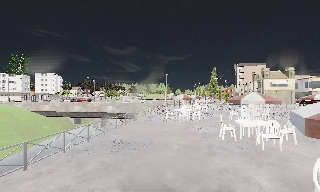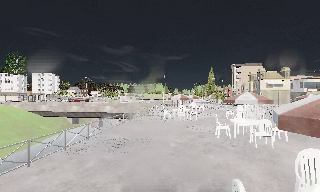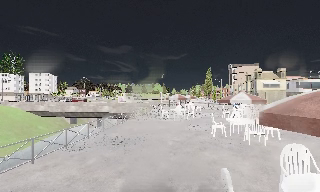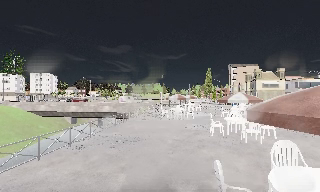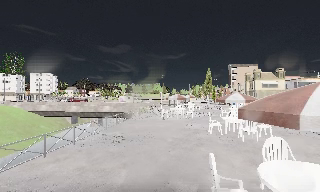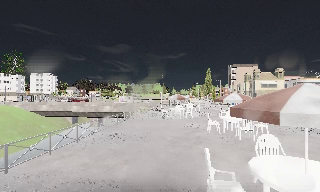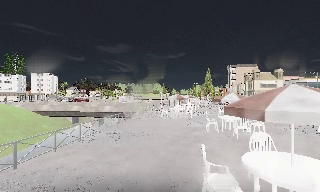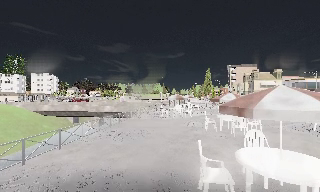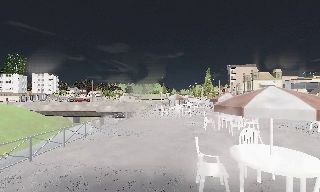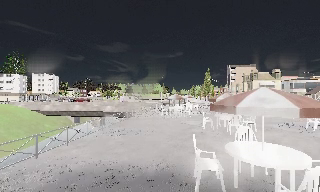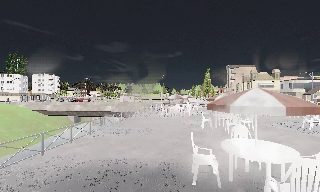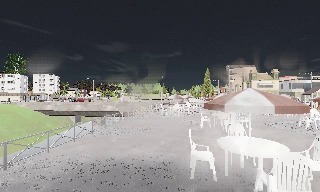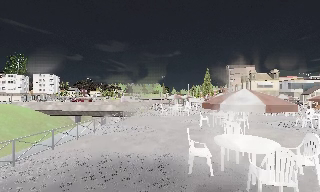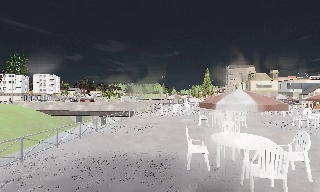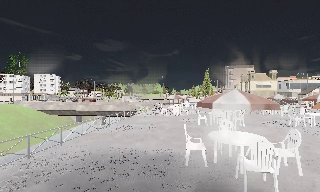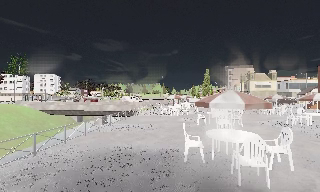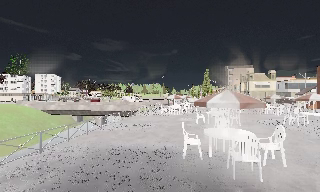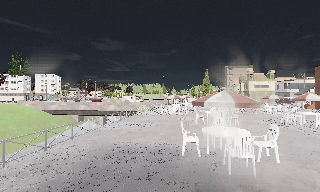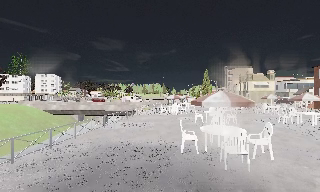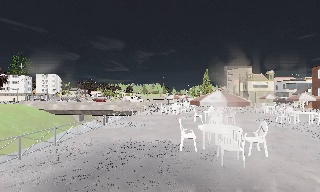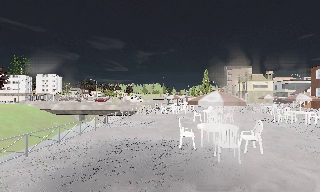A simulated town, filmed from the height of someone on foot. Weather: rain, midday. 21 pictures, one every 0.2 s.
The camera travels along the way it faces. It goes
backward.
0.0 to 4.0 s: The camera travels backward, about 6 m, so what stands in front gets smaller.
The film runs backward here.
